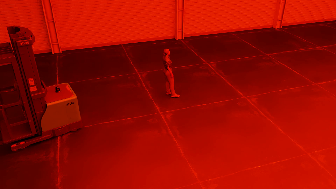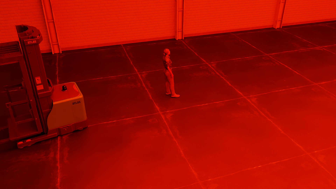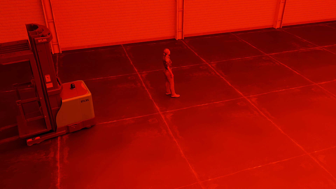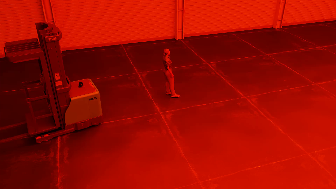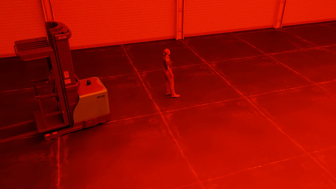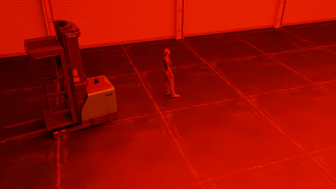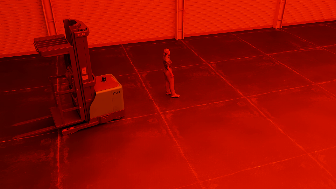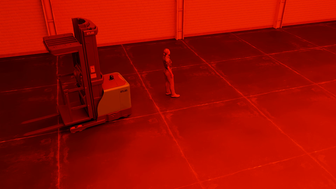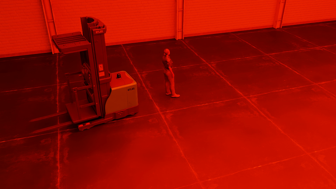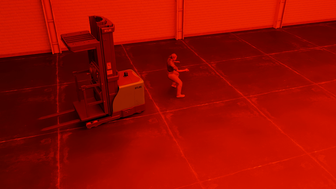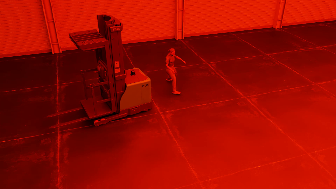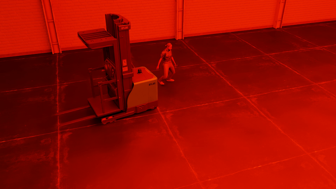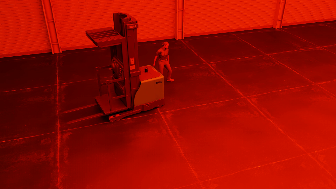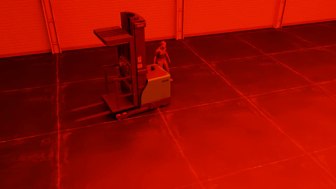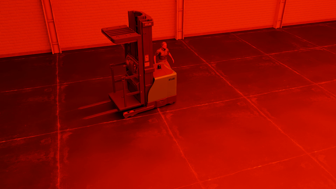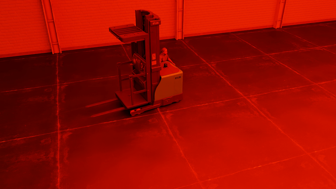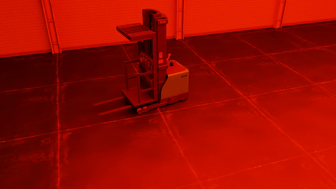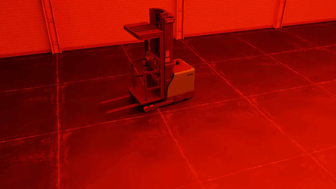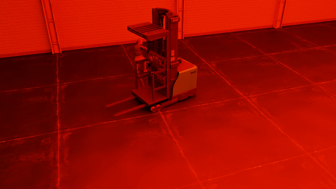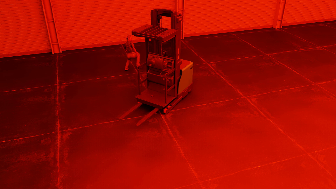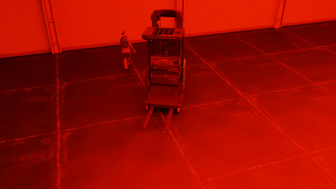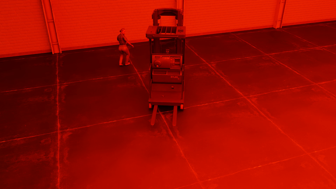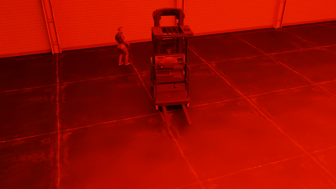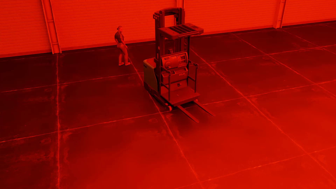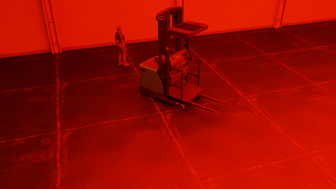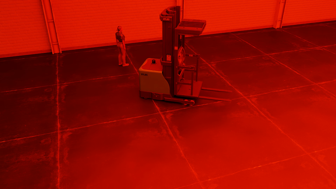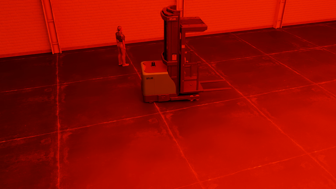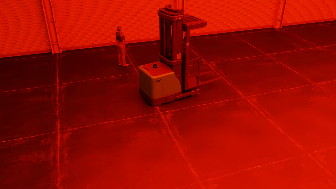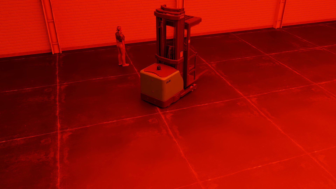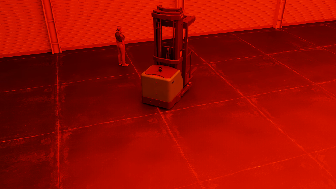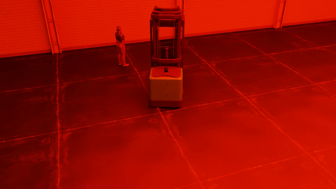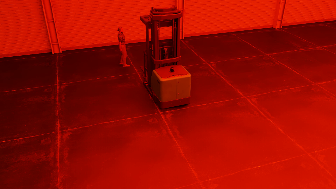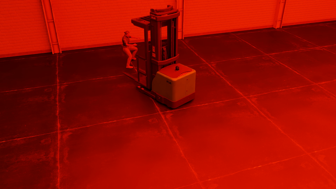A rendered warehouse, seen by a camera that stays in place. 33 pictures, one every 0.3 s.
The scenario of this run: Near miss between a forklift and a person.
